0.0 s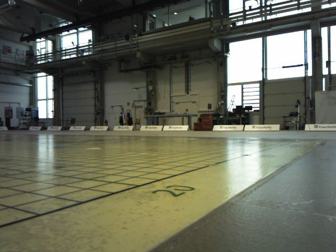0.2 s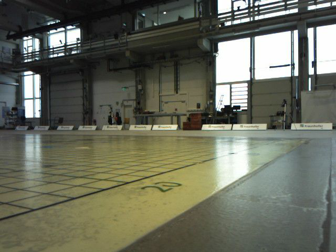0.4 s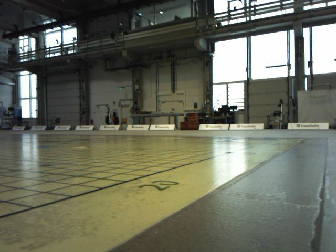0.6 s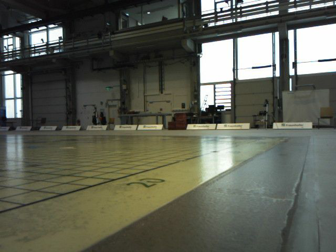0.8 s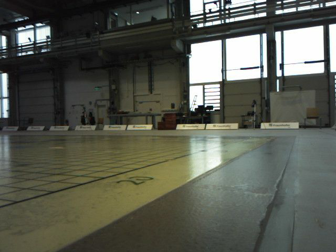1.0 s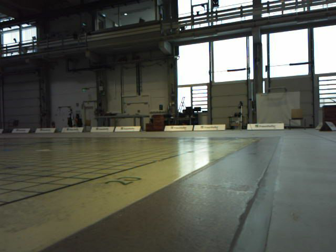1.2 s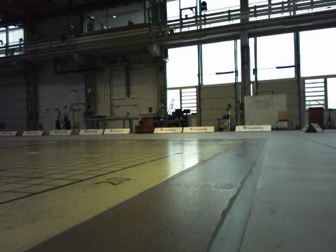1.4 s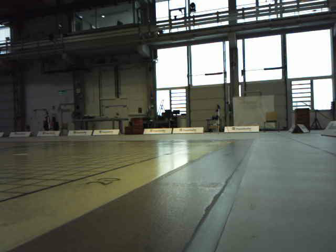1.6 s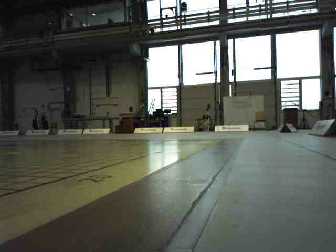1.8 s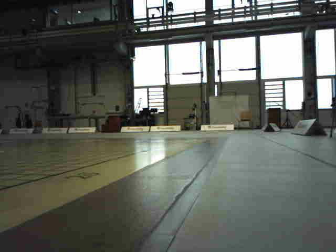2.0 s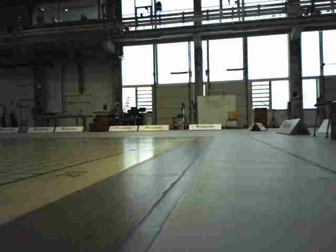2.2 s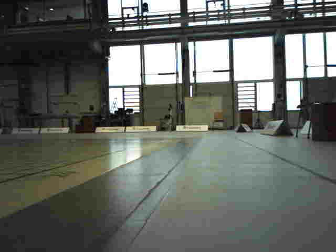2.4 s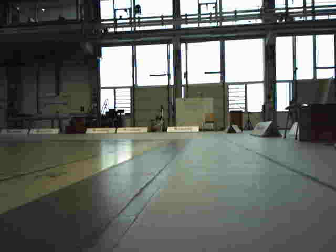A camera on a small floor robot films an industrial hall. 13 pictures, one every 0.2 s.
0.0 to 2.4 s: The scene slides to the left, as the camera pans about 25 degrees to its right. It travels backward, about 0.4 m, so what stands in front gets smaller.
The film runs backward here.
